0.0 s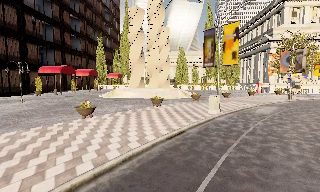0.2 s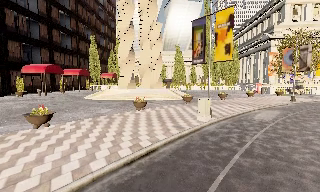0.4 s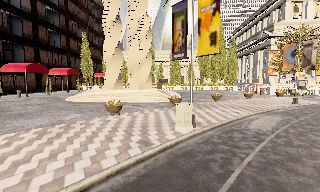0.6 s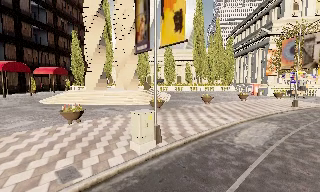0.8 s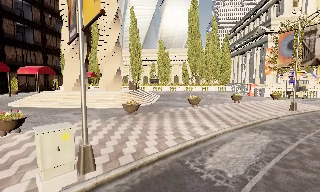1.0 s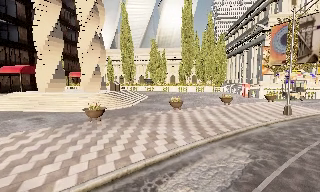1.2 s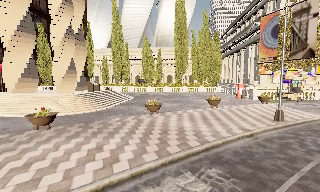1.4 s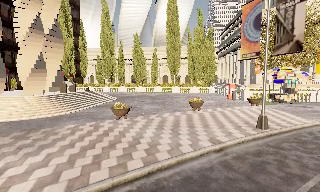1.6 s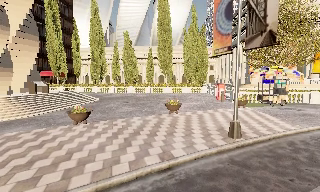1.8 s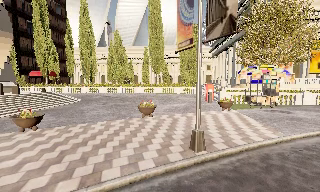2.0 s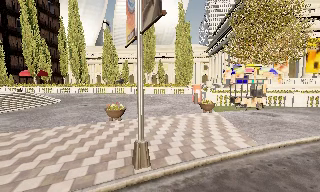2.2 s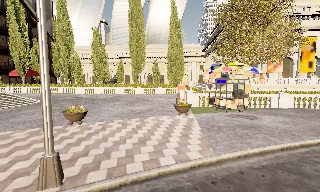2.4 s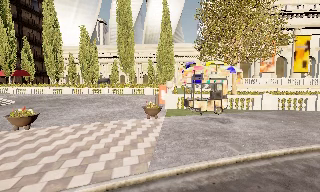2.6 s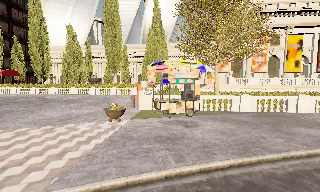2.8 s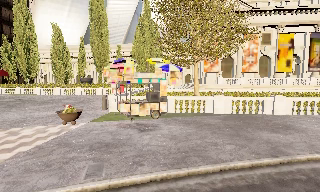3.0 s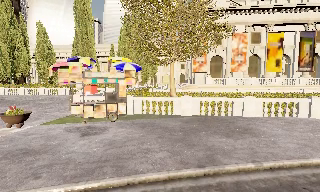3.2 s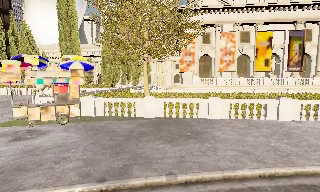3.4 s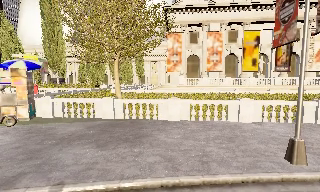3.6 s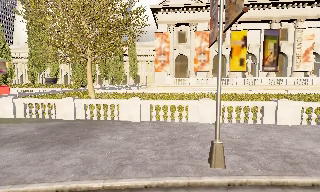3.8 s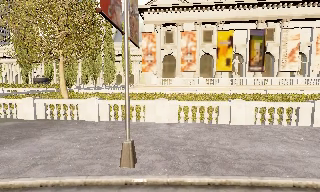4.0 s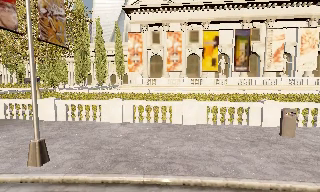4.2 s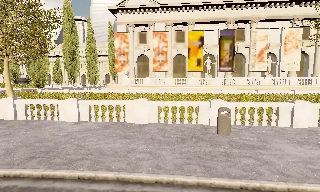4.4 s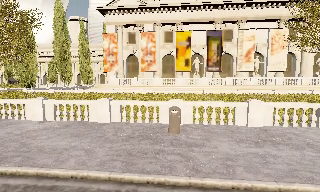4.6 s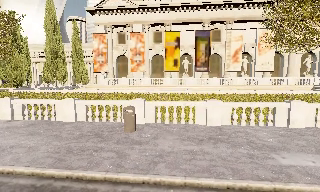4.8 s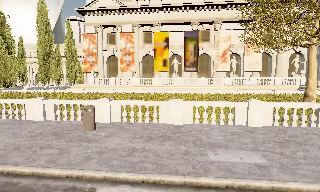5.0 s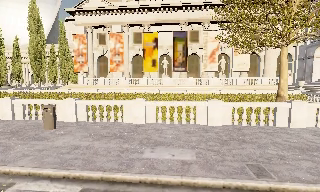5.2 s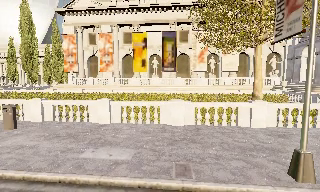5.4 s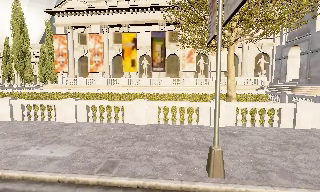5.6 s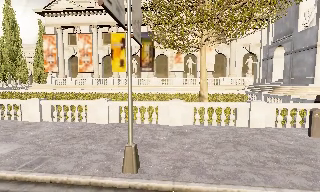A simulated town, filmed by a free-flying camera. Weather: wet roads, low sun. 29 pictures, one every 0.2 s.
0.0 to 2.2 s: The camera travels to its right and forward, about 25 m, so close, fixed things drift to the left.
2.2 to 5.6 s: The camera travels to its right, about 40 m, so close, fixed things drift to the left.
The film runs backward here.
